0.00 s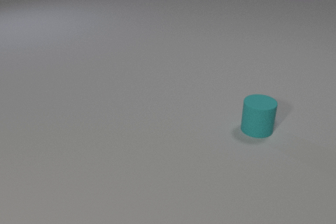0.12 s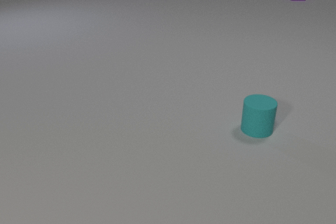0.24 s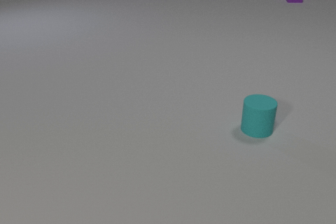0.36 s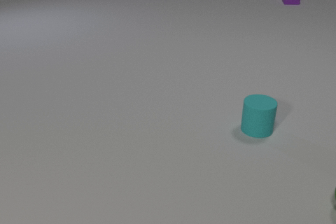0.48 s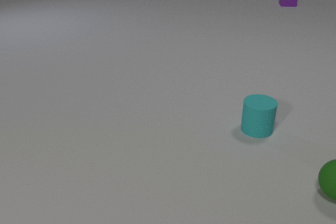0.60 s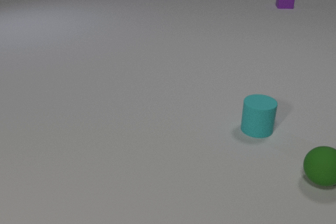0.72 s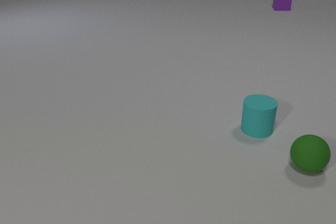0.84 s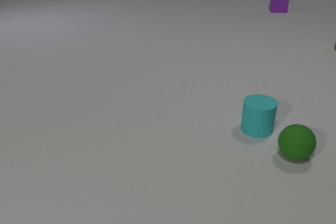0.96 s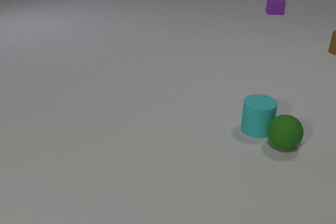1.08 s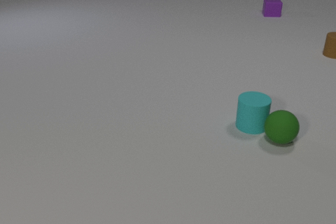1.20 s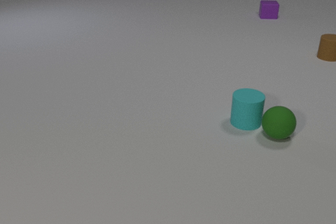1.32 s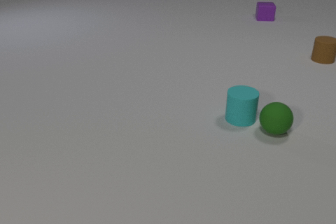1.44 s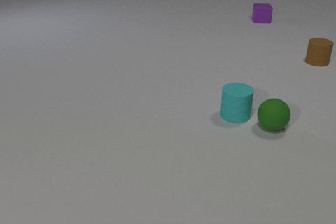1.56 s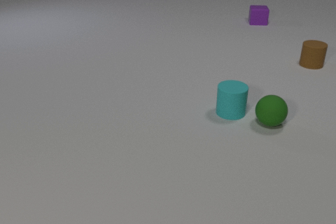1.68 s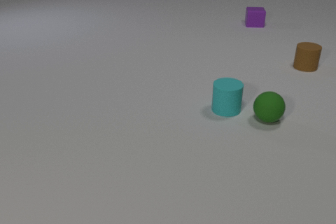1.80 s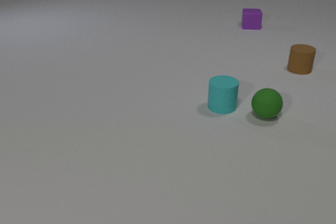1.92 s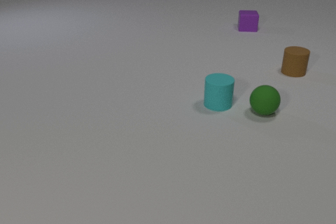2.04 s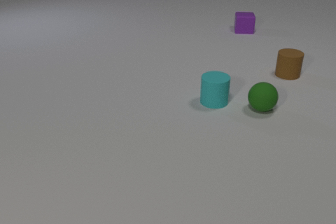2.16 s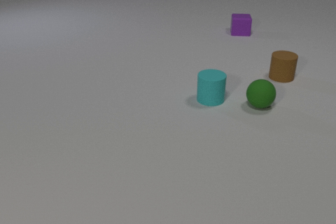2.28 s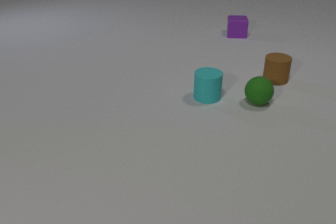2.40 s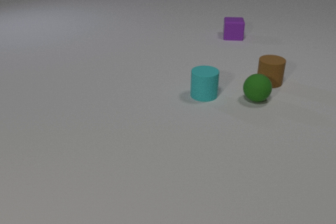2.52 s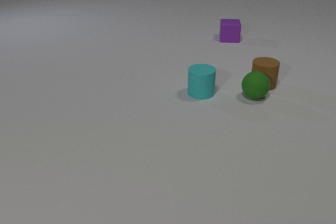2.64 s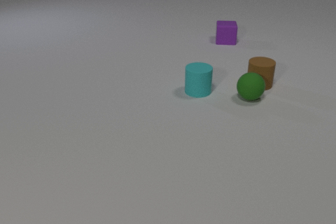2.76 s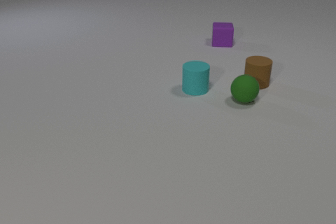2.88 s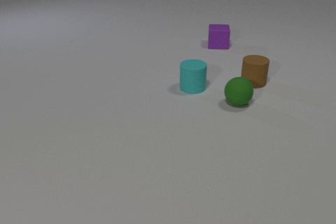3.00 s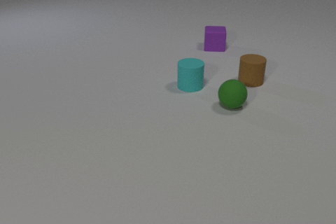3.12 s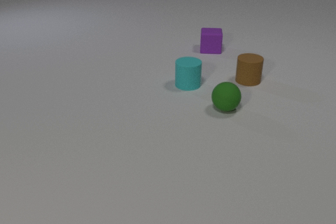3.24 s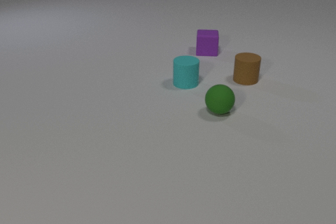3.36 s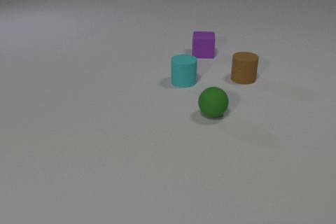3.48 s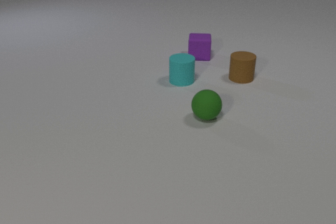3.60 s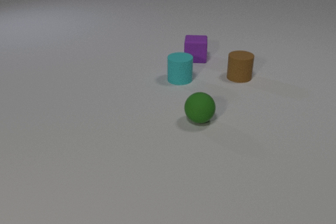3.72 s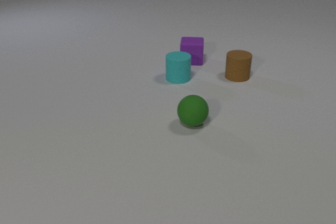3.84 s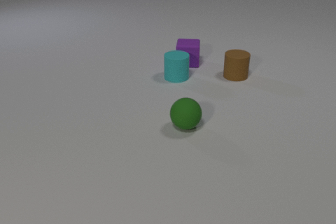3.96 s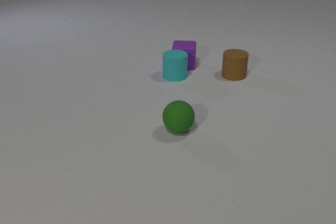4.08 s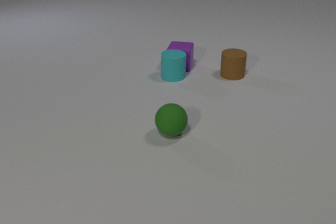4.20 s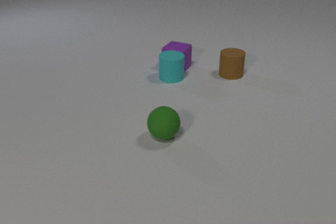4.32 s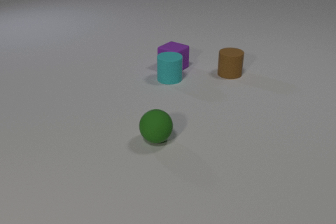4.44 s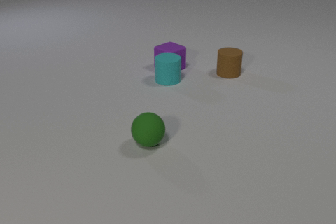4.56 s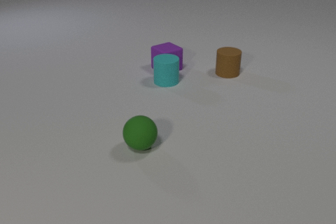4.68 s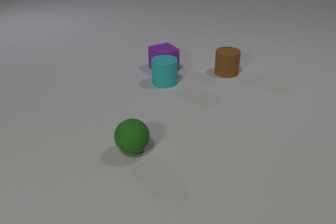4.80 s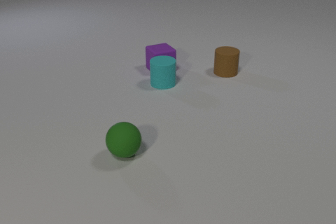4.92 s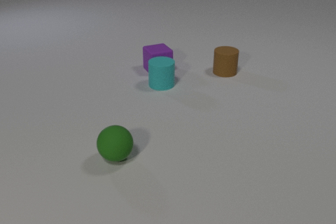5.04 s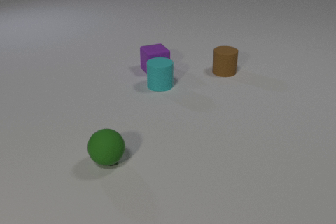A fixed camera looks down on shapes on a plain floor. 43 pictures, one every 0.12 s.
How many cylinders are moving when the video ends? 2.
Are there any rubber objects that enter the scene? yes.
What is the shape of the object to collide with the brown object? sphere.
0.00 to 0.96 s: The green rubber sphere comes in at the right edge, rolls away from the camera and to the left. The brown rubber cylinder comes in at the right edge, slides toward the camera and to the left. The purple rubber cube slides toward the camera. The green rubber sphere and the cyan rubber cylinder collide.
0.96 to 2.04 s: The green rubber sphere rolls away from the camera. The cyan rubber cylinder slides away from the camera and to the left. The brown rubber cylinder slides toward the camera and to the left. The purple rubber cube slides toward the camera and to the left.
2.04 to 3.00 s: The green rubber sphere rolls to the left. The cyan rubber cylinder slides away from the camera and to the left. The brown rubber cylinder slides to the left and toward the camera. The purple rubber cube slides toward the camera and to the left. The green rubber sphere and the brown rubber cylinder collide.
3.00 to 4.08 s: The green rubber sphere rolls to the left and toward the camera. The cyan rubber cylinder slides away from the camera and to the left. The brown rubber cylinder slides to the left and away from the camera. The purple rubber cube slides toward the camera and to the left. The cyan rubber cylinder and the purple rubber cube collide.
4.08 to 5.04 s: The green rubber sphere rolls to the left and toward the camera. The cyan rubber cylinder slides toward the camera and to the left. The brown rubber cylinder slides to the left and away from the camera. The purple rubber cube slides to the left, spins so that its near face slides to the left, clockwise seen from above.
